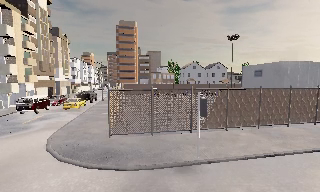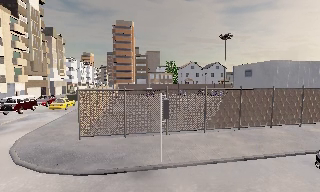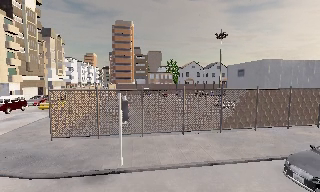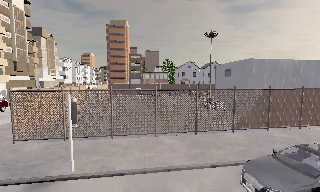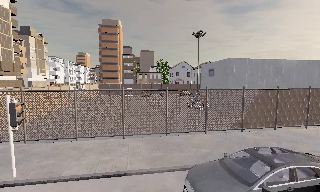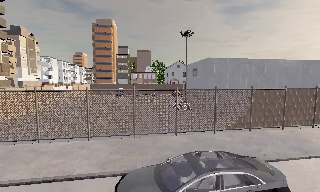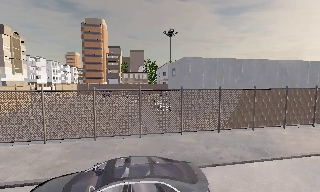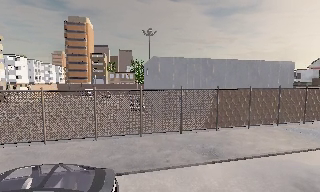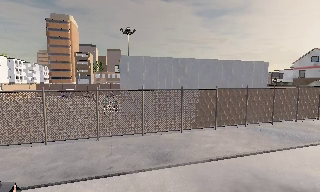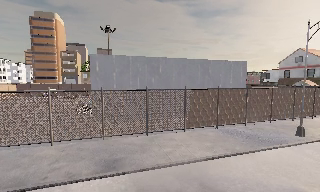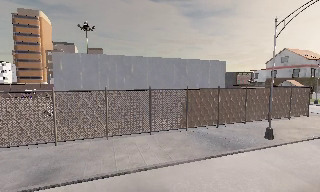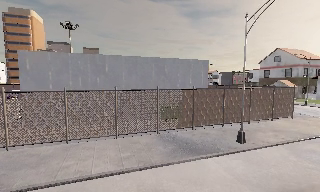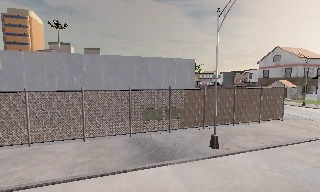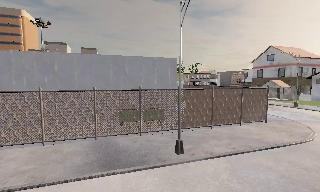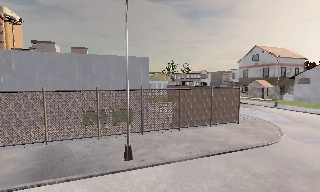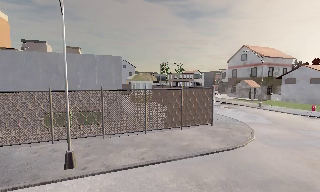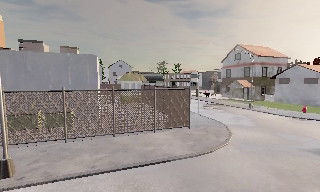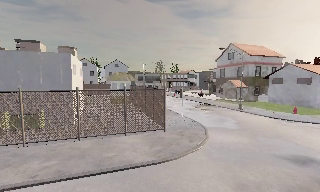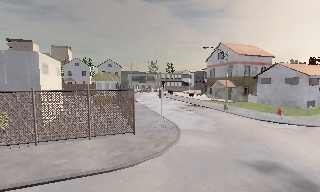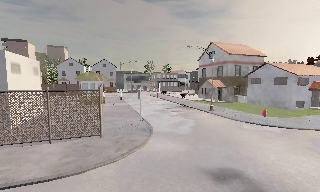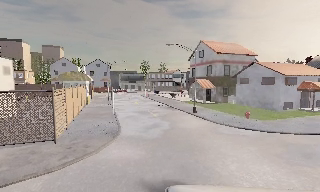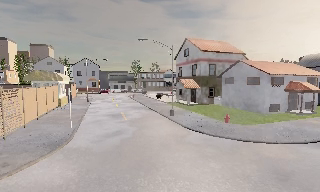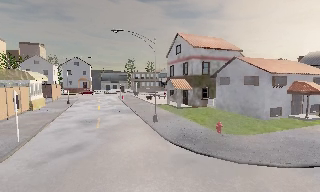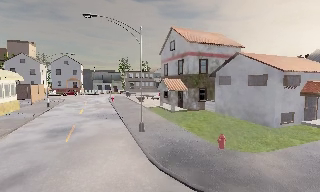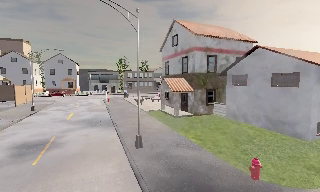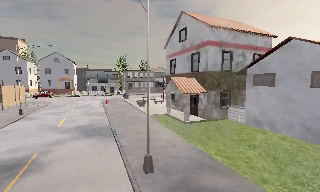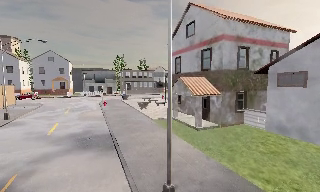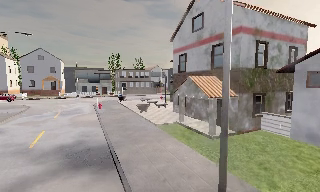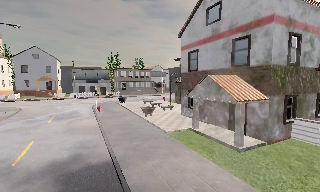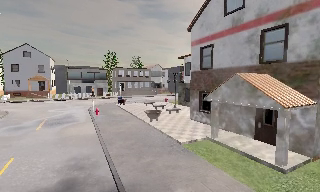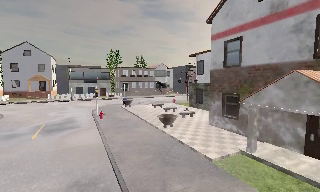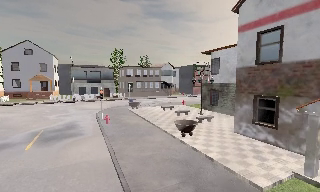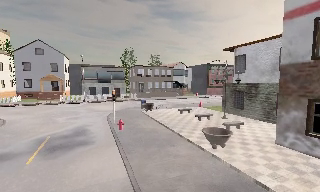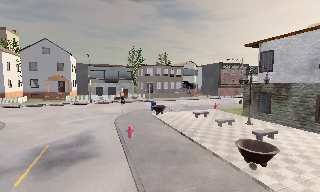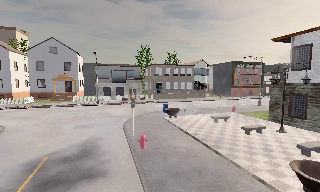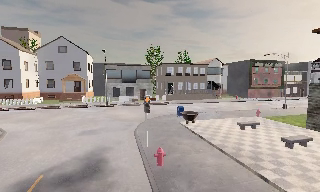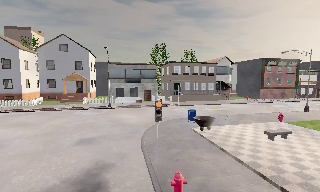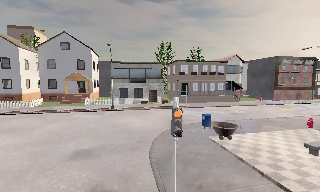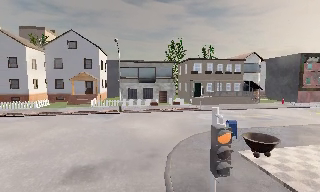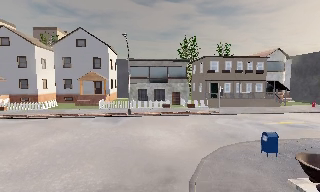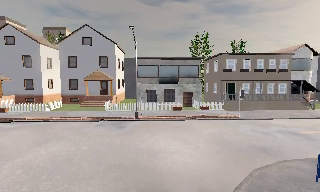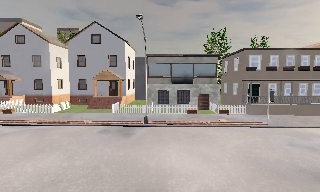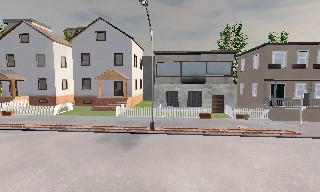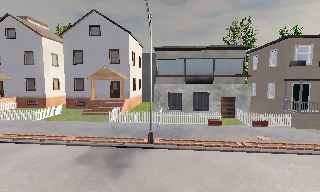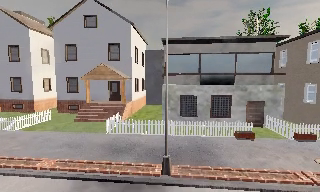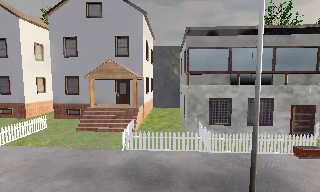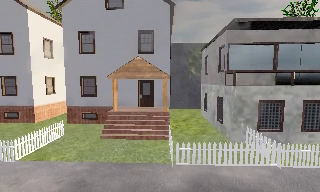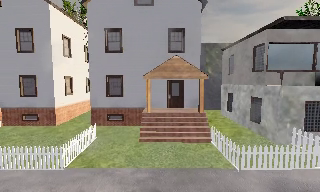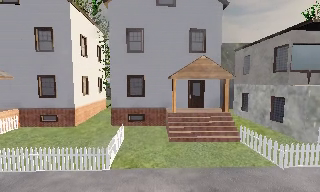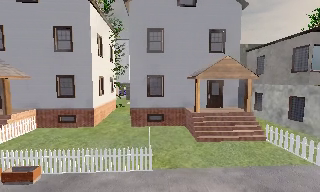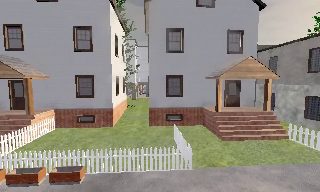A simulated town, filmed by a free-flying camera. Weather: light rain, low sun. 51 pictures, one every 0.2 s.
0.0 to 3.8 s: The camera travels to its right, about 40 m, so close, fixed things drift to the left.
3.8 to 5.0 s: The camera travels forward and to its right, about 15 m, so what stands in front looms larger.
5.0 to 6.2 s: The camera travels forward and to its left, about 13 m, so what stands in front looms larger.
6.2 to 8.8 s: The camera swings to its left by about 30 degrees, and the scene slides to the right. It travels forward, about 25 m.
8.8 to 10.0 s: The camera travels to its left, about 14 m, so close, fixed things drift to the right. It loses speed.
The film runs forward here.
